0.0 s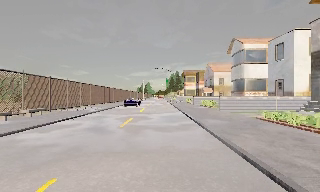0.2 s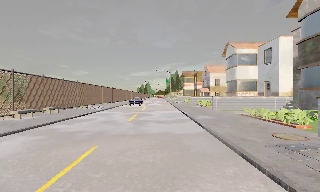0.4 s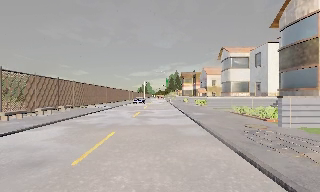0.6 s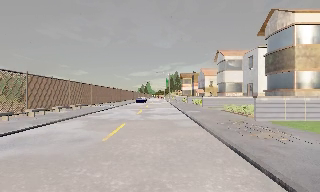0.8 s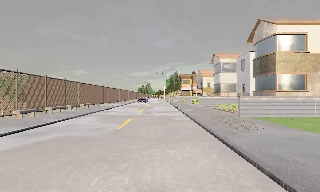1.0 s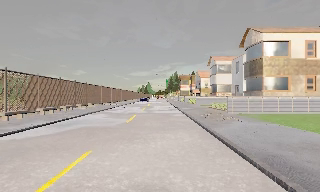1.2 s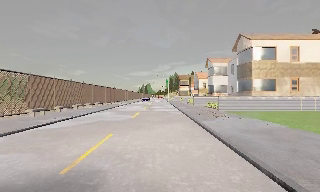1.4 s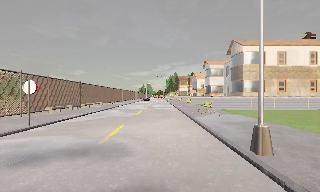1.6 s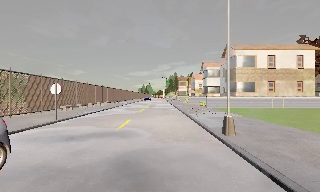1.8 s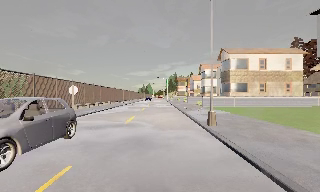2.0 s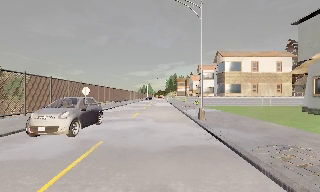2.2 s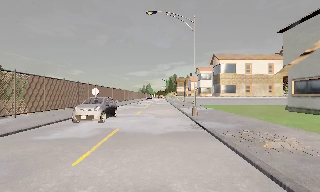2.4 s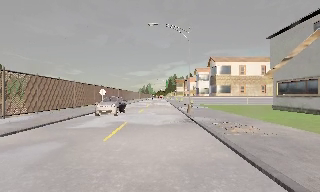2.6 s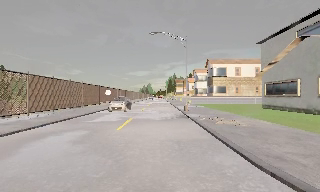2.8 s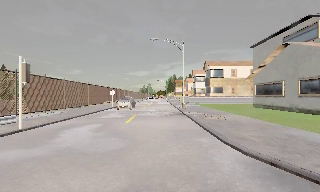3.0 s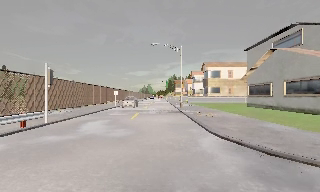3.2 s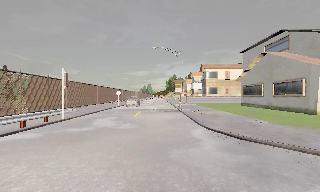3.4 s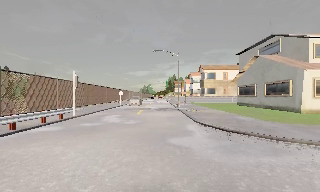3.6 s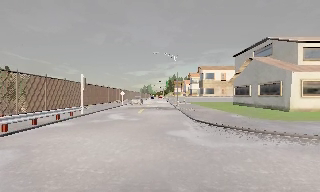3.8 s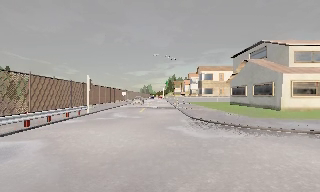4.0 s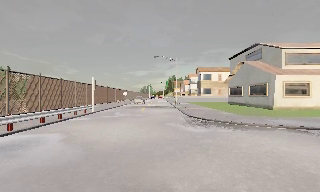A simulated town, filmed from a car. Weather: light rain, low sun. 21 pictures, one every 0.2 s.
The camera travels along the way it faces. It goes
backward.
0.0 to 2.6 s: The camera travels backward, about 25 m, so what stands in front gets smaller.
2.6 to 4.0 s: The camera travels backward, about 9 m, so what stands in front gets smaller. It loses speed.
The film runs backward here.
